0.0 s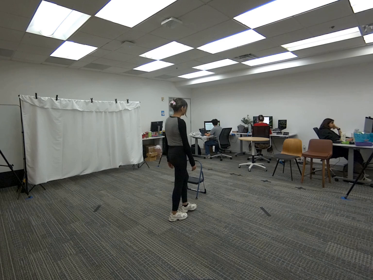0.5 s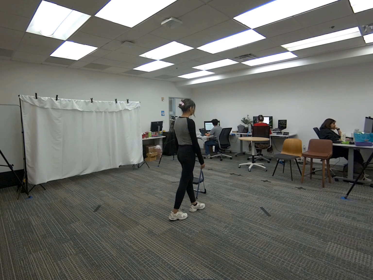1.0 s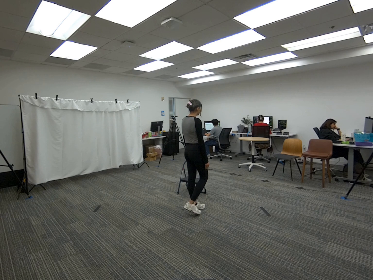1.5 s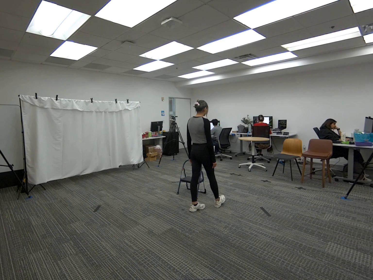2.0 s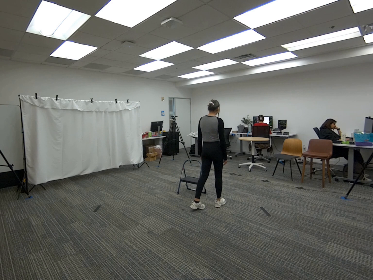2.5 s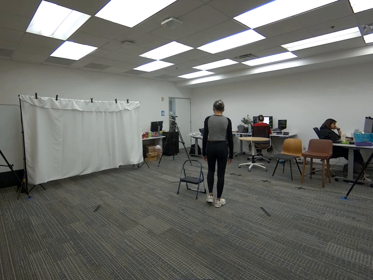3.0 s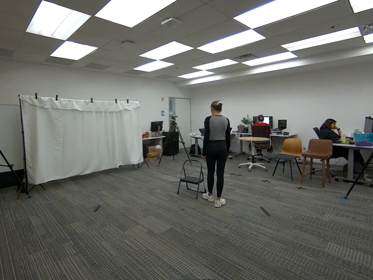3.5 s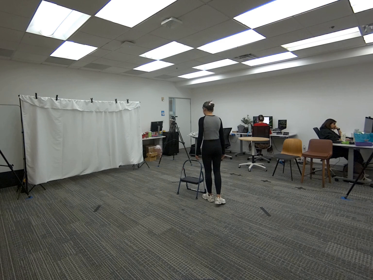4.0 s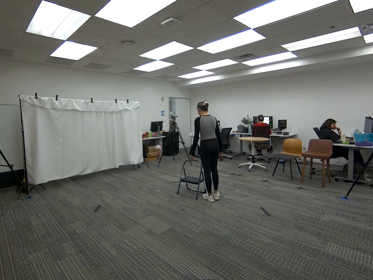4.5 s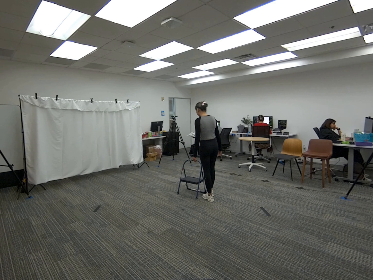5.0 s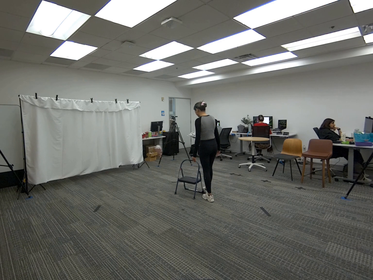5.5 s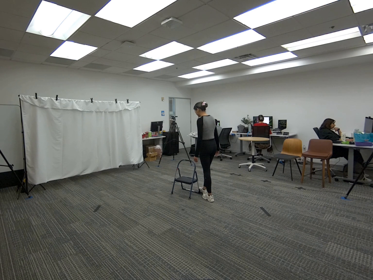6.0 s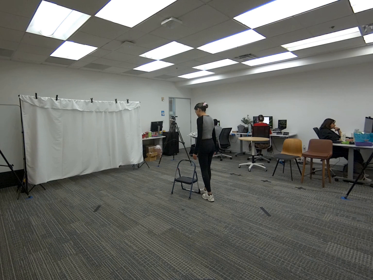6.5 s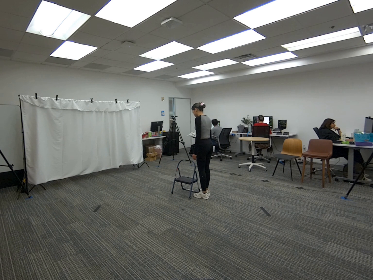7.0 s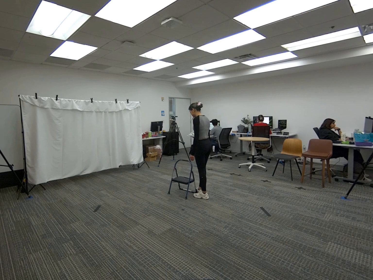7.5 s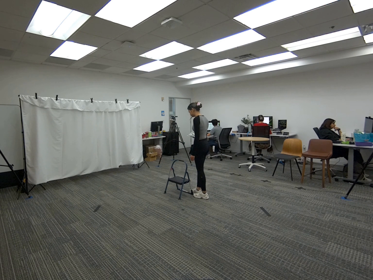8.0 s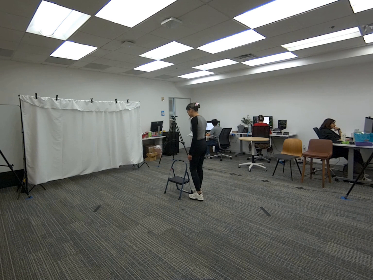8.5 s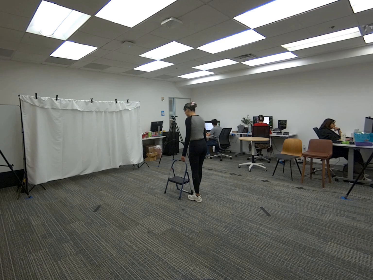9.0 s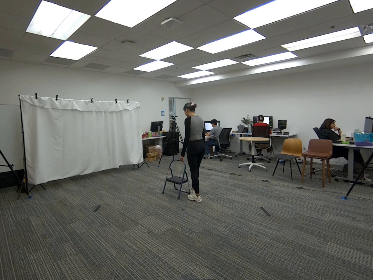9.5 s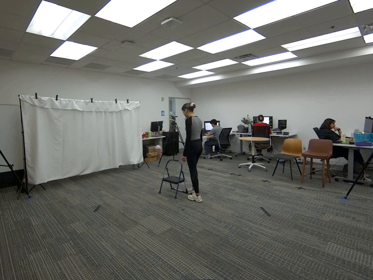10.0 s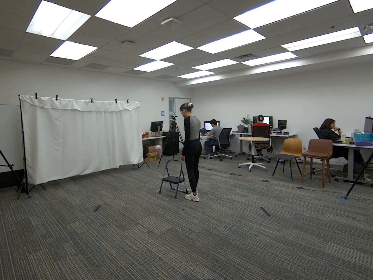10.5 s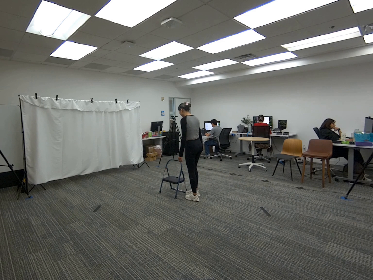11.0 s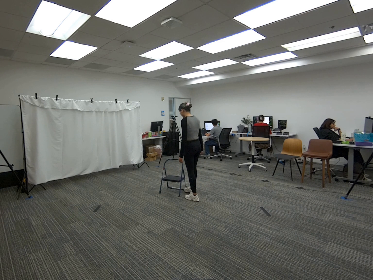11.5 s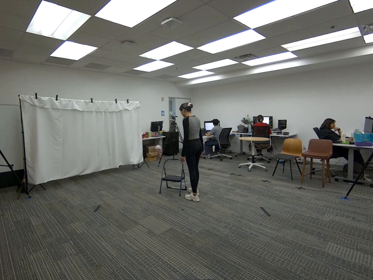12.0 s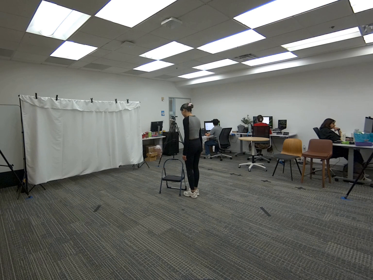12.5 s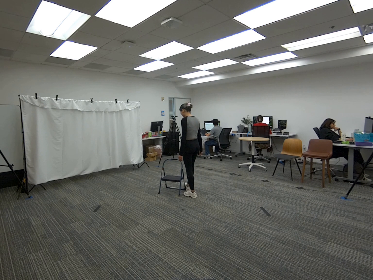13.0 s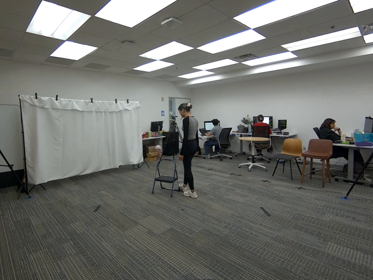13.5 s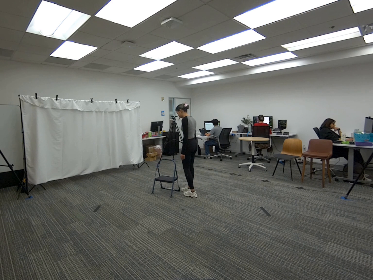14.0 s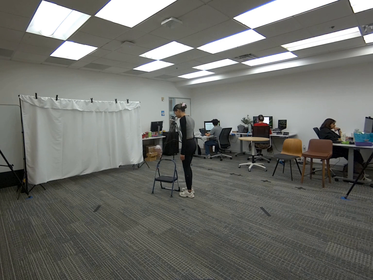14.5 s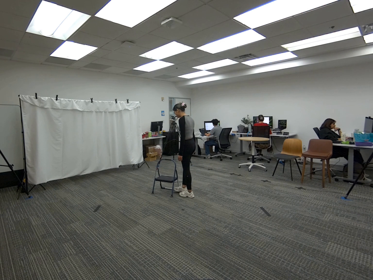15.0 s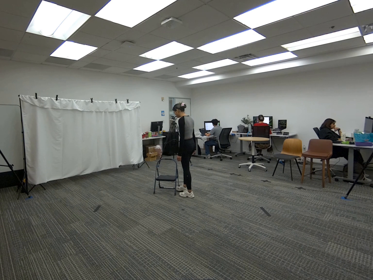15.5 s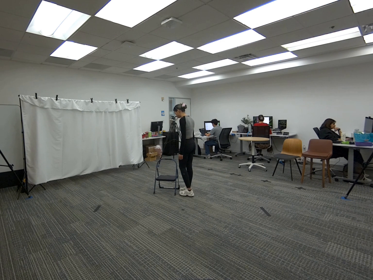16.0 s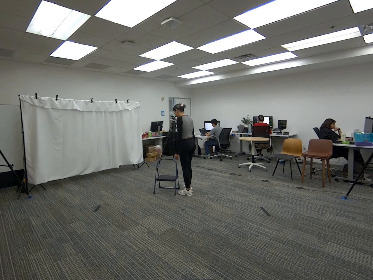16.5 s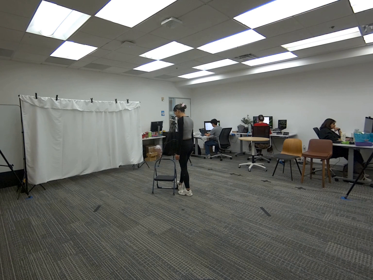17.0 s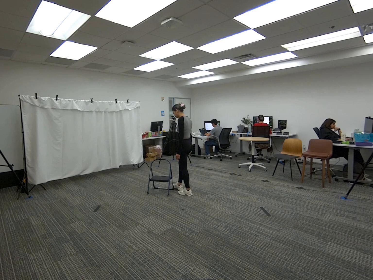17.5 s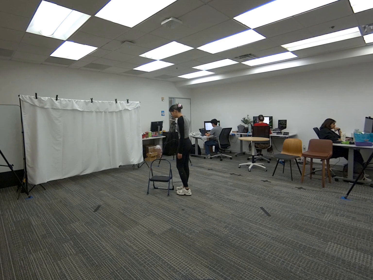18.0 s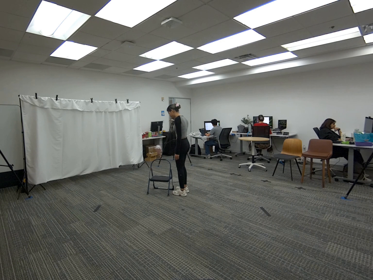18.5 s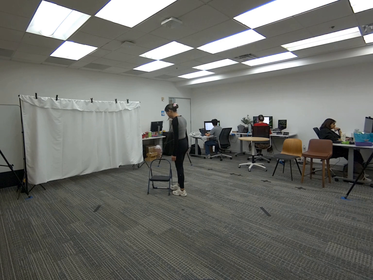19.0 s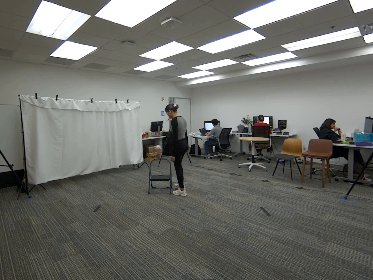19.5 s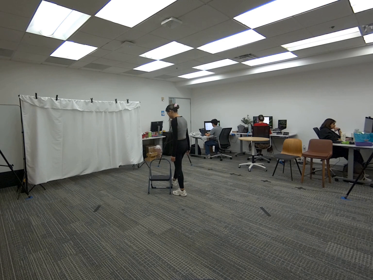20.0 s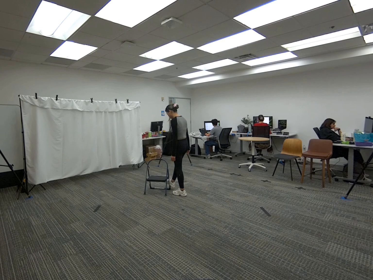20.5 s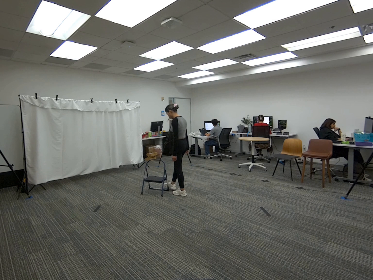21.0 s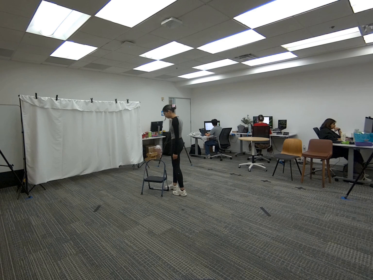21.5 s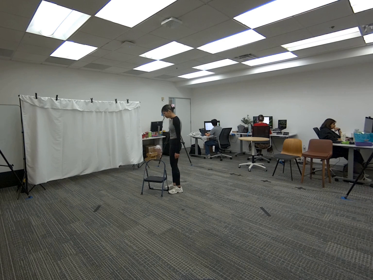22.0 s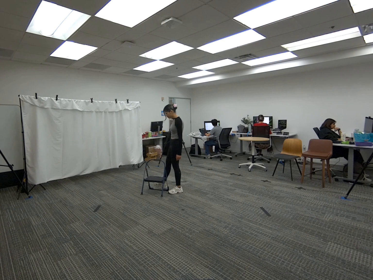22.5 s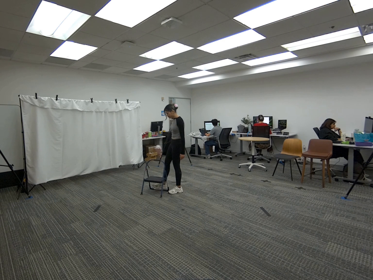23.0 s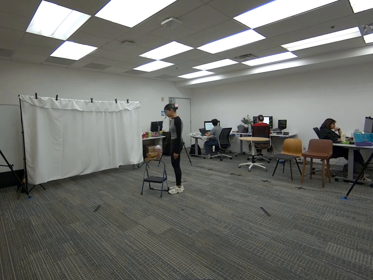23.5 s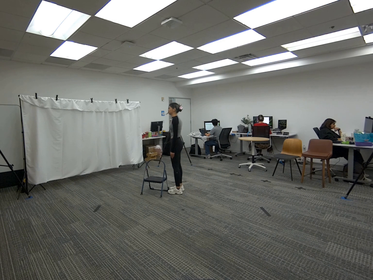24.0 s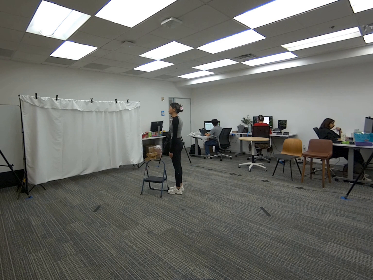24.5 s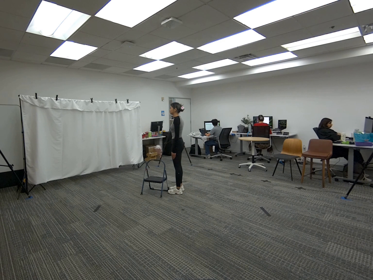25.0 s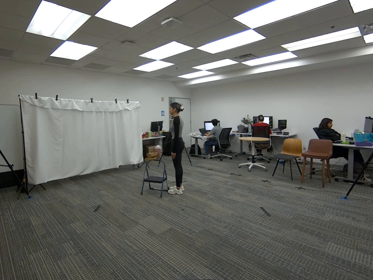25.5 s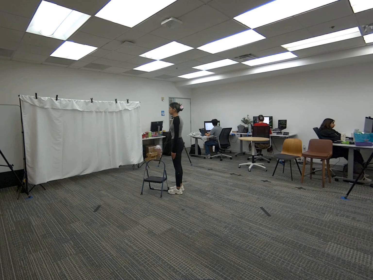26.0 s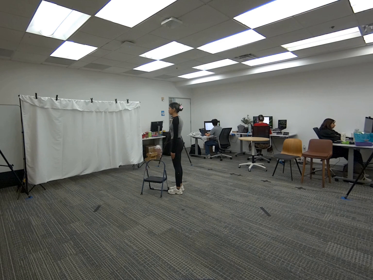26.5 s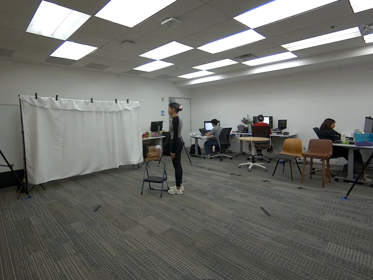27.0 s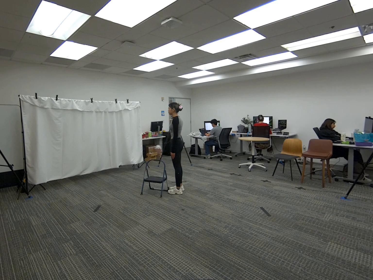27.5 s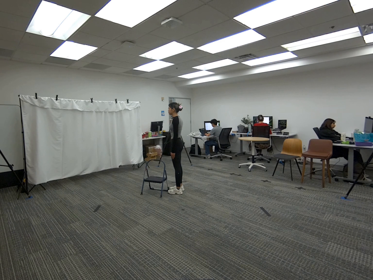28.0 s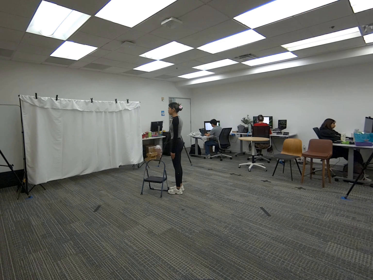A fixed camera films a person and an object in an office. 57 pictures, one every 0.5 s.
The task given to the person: Walk over to the step ladder. Use your right foot to push the step ladder around the bounding area until the end of sequence.
